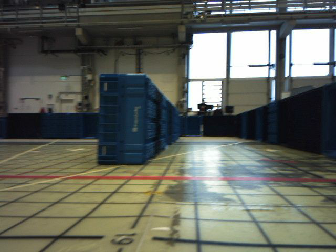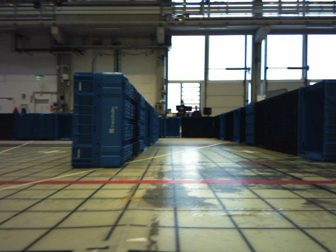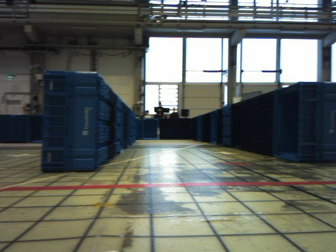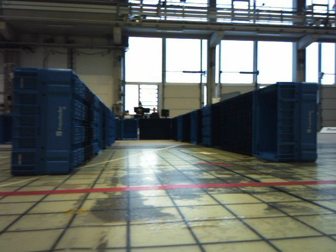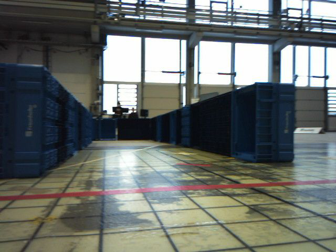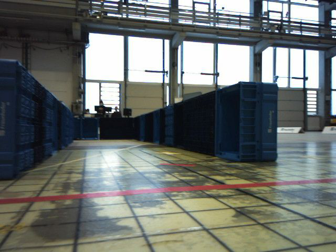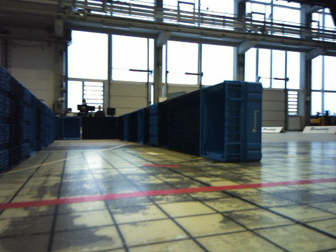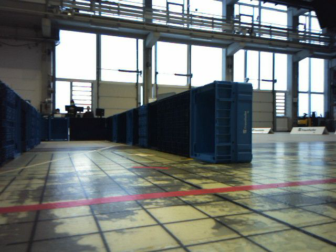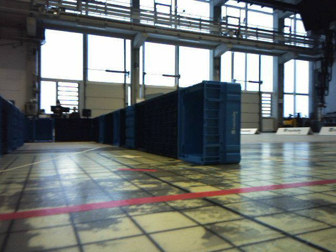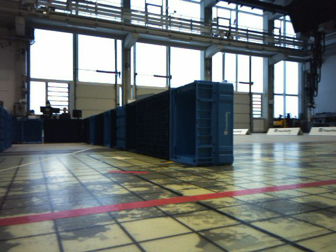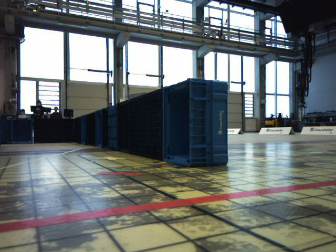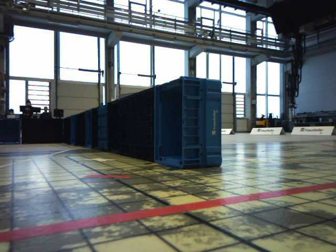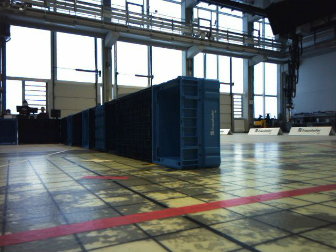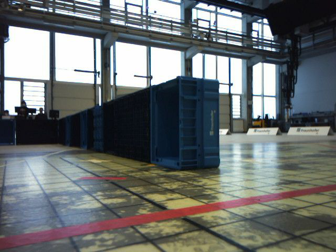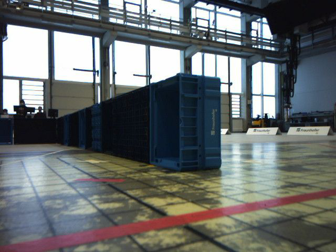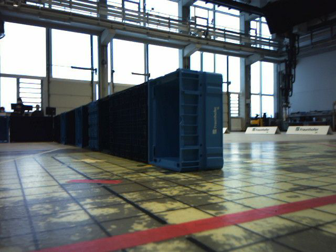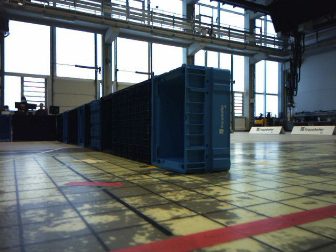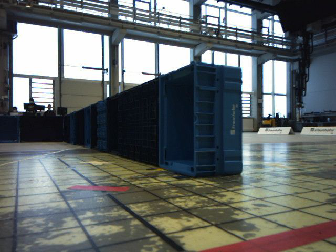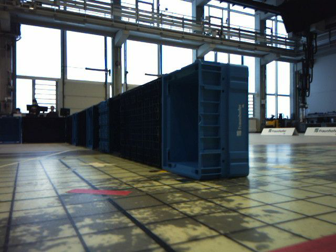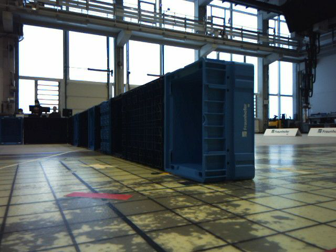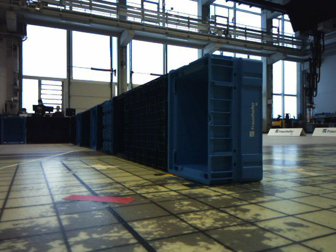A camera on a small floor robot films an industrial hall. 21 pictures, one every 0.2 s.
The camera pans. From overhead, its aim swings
clockwise.
The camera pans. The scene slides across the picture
to the left.
0.0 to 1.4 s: The scene slides to the left, as the camera pans about 25 degrees to its right. It travels forward, about 0.2 m, so what stands in front looms larger.
1.4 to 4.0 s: The camera travels forward, about 0.5 m, so what stands in front looms larger.
The film runs forward here.
